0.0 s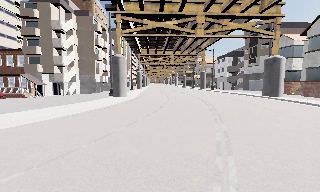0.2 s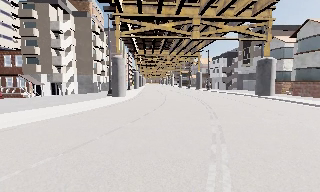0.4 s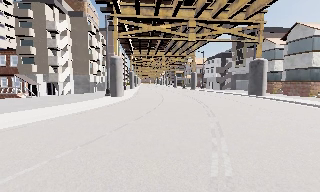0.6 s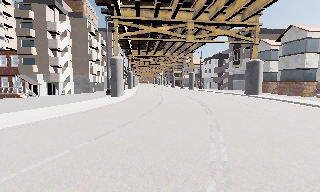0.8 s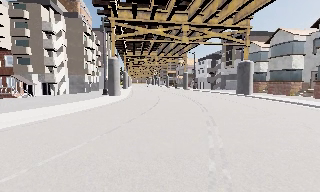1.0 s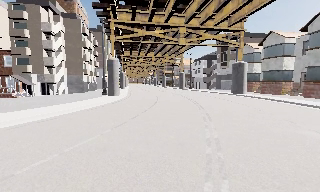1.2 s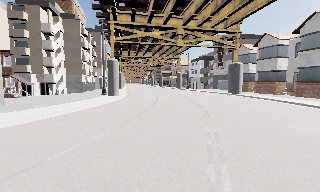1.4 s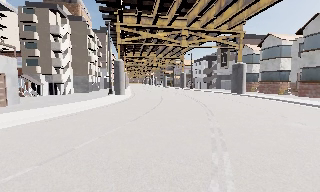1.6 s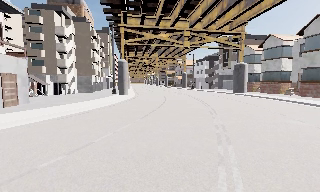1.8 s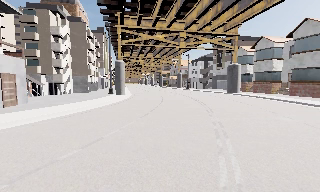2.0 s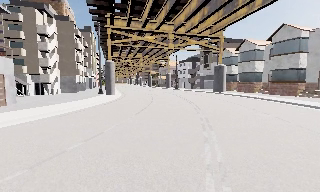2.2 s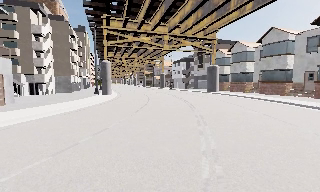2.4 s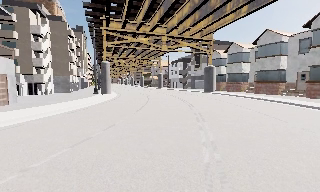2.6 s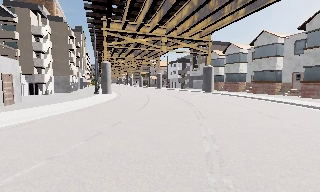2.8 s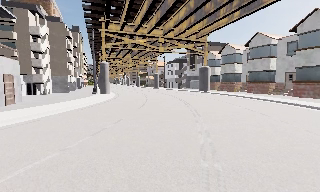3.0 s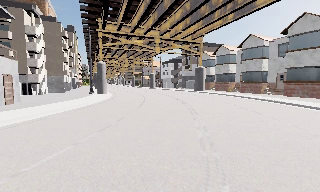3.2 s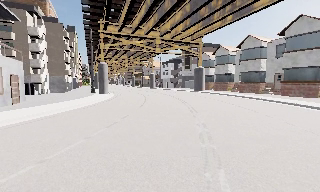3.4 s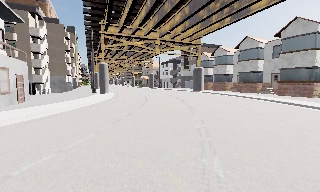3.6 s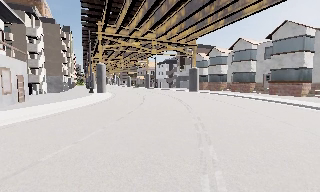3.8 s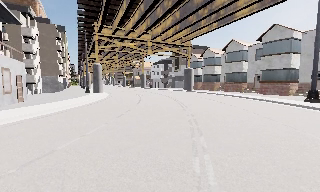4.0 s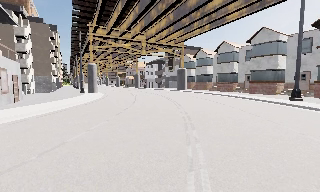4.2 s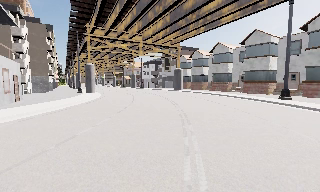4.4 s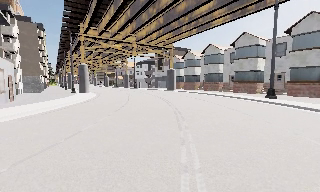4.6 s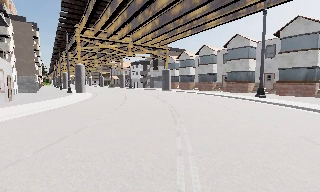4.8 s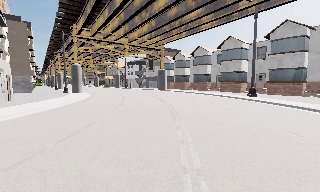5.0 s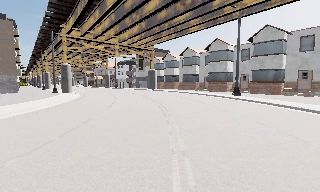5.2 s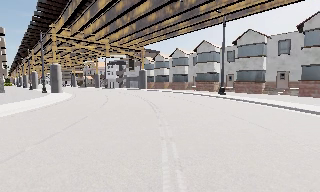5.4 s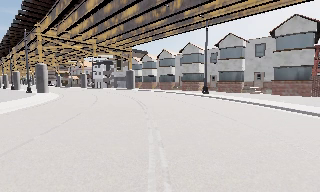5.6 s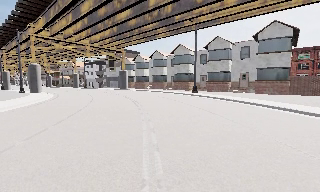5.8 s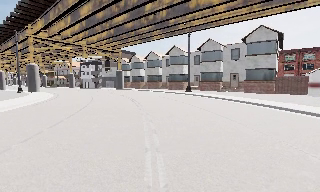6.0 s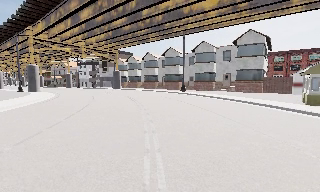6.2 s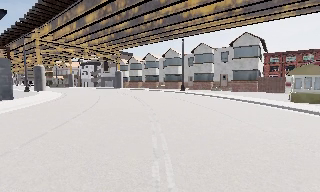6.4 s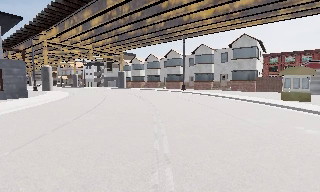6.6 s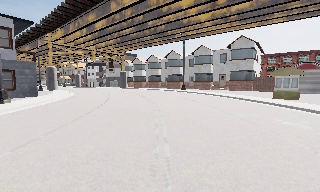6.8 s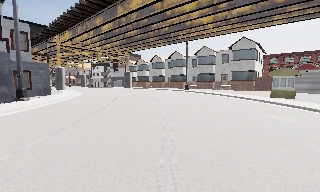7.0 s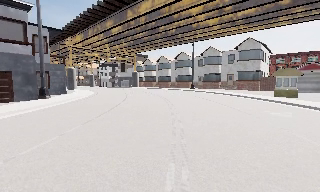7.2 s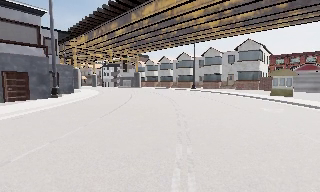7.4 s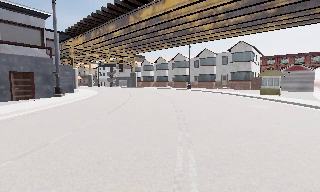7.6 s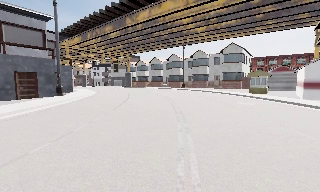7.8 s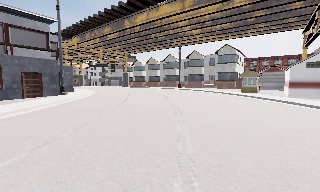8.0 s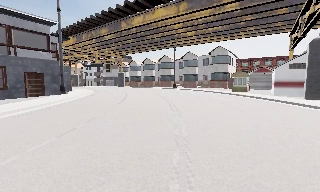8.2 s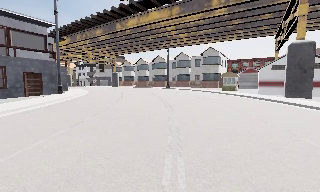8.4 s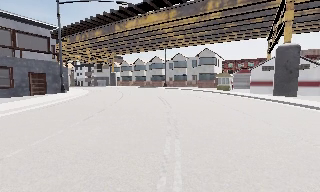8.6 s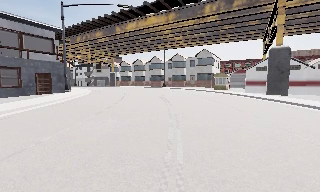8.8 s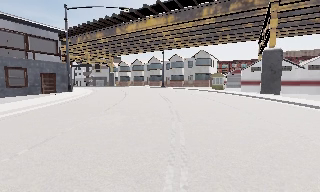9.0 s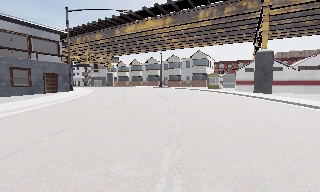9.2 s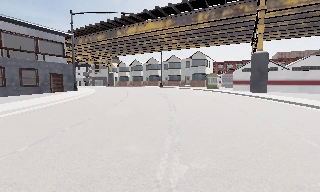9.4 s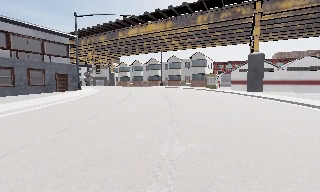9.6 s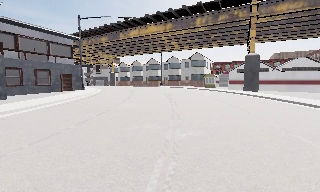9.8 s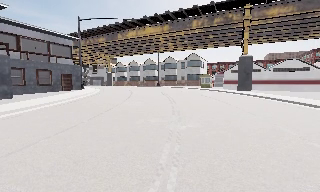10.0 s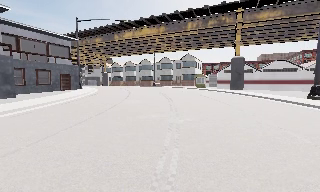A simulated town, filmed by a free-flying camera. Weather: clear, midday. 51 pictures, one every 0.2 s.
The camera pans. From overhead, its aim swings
clockwise.
0.0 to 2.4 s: The camera pans to its right, which is clockwise from overhead, by about 15 degrees. It travels backward and to its left, about 8 m, so what stands in front gets smaller.
2.4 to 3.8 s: The camera travels backward, about 4 m, so what stands in front gets smaller.
3.8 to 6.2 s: The camera swings to its right by about 25 degrees, and the scene slides to the left. It travels backward, about 11 m, so what stands in front gets smaller. It gains speed.
6.2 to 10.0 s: The camera pans to its right, which is clockwise from overhead, by about 10 degrees. It travels backward, about 18 m, so what stands in front gets smaller.
The film runs backward here.
